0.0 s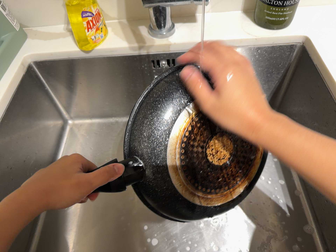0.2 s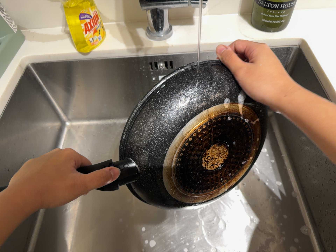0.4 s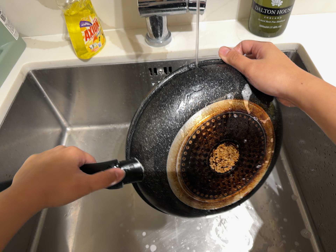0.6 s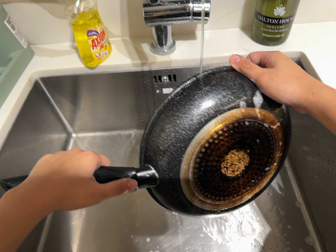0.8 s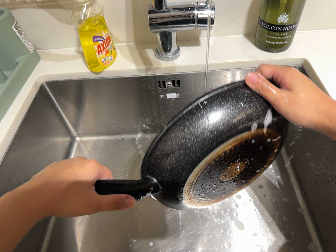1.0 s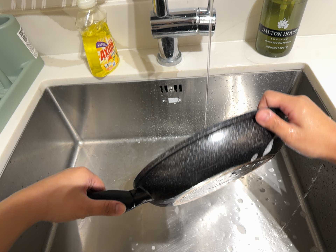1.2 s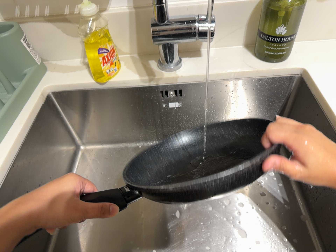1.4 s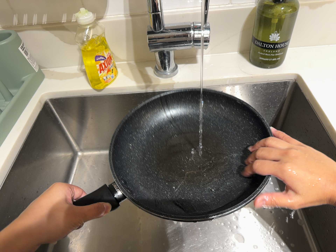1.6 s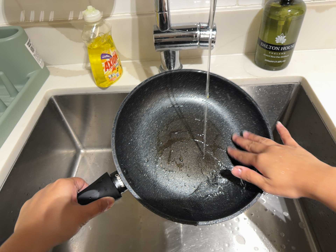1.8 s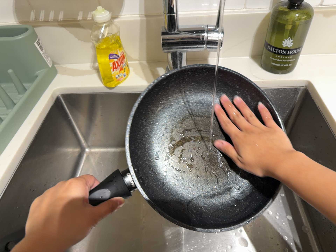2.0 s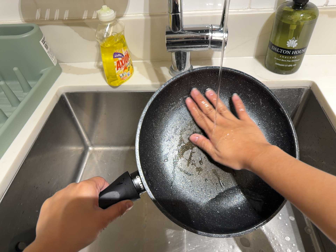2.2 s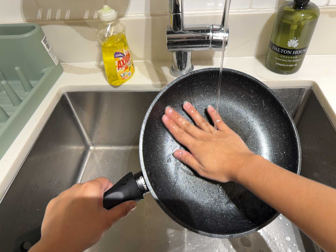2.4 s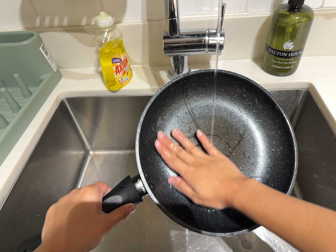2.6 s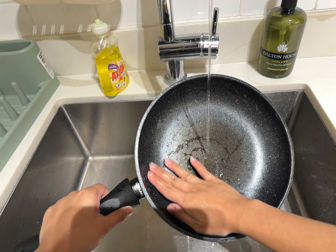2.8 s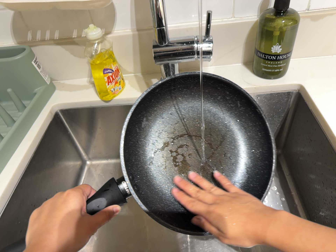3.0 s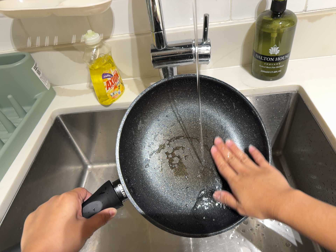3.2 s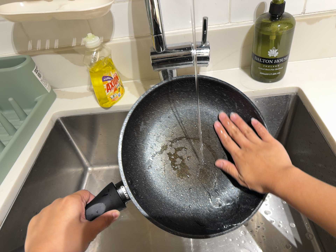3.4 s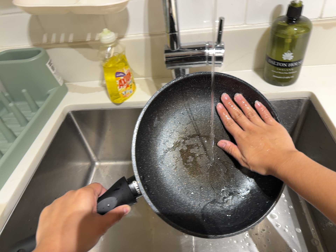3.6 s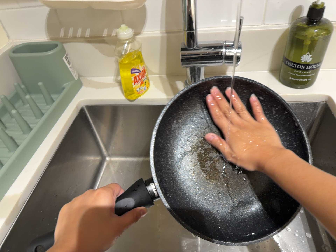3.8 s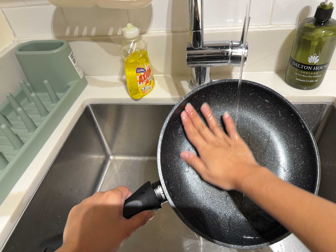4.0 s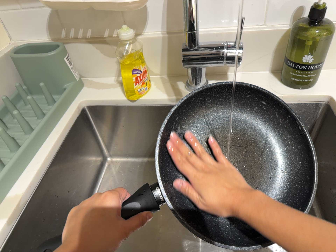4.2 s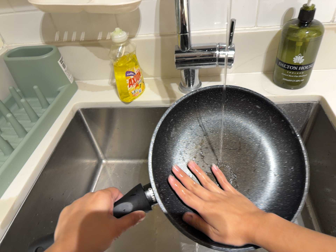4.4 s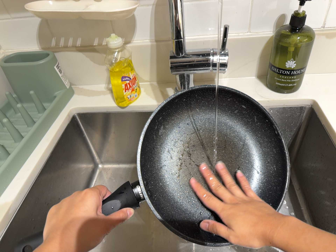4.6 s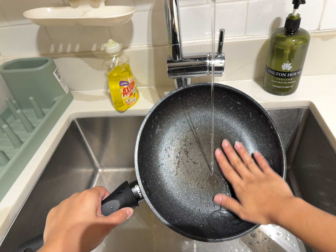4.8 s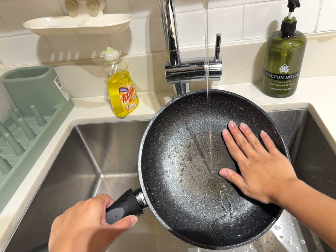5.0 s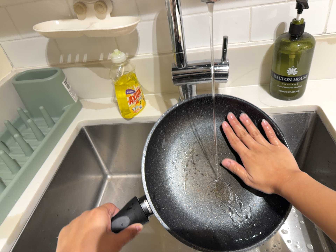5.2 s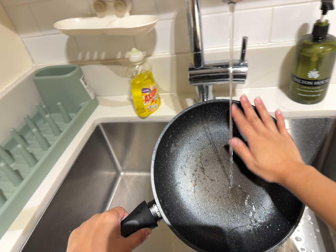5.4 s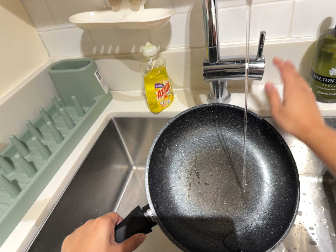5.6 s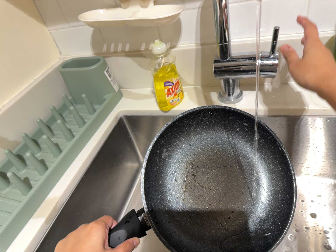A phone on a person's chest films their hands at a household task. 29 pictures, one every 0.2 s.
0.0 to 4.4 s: The camera travels backward, about 6 cm, so what stands in front gets smaller. Its aim tips toward the top of its view by about 10 degrees, and the scene shifts downward.
4.4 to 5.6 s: The camera swings to its left by about 10 degrees, and the scene slides to the right.
The film runs backward here.
